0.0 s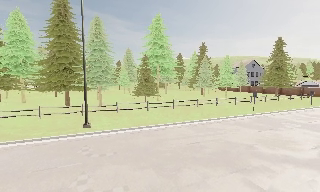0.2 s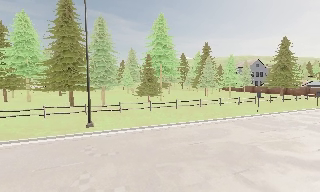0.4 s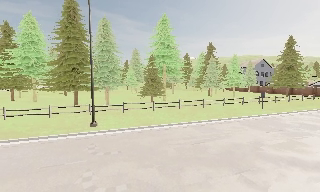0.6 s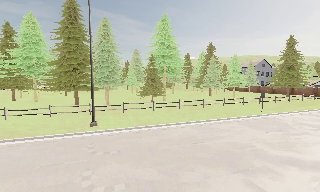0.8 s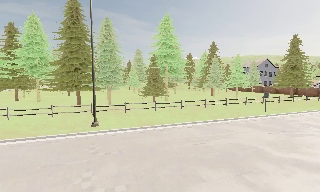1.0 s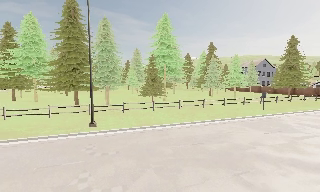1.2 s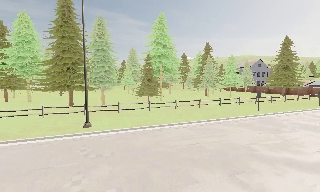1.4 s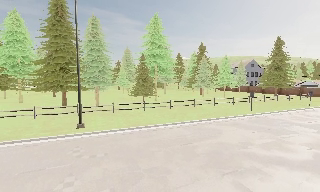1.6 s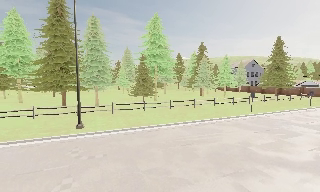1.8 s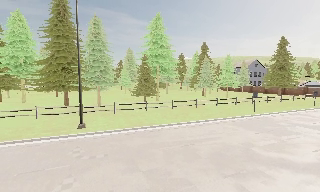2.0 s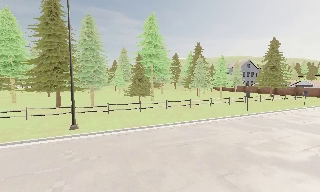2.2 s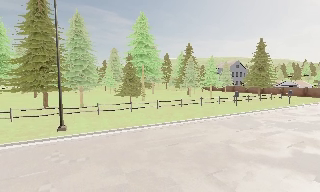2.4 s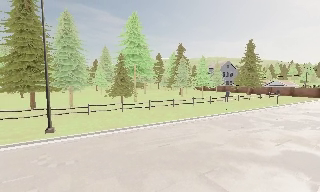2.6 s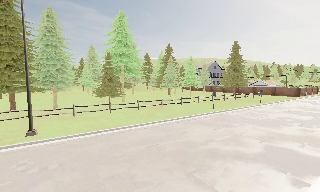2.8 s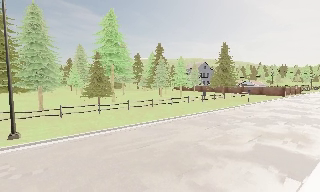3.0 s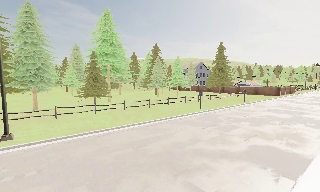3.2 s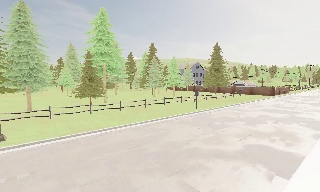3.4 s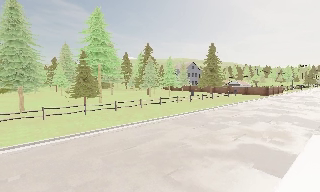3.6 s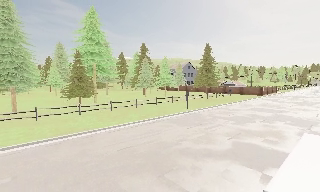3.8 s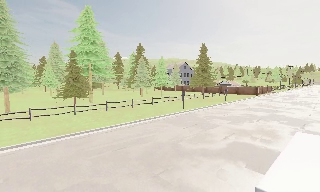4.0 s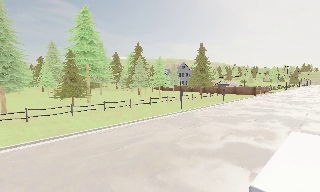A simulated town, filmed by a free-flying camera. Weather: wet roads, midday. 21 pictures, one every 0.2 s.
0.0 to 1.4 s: The camera shifts only a little, or ends up much as it began.
1.4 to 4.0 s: The scene slides to the left, as the camera pans about 20 degrees to its right. It travels to its right and forward, about 1 m, so close, fixed things drift to the left.
The film runs backward here.
